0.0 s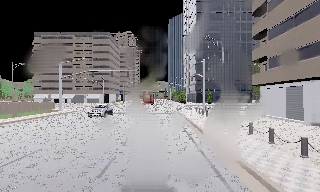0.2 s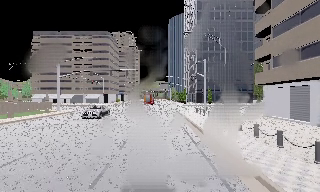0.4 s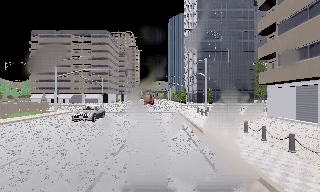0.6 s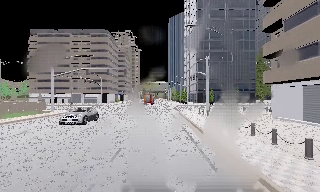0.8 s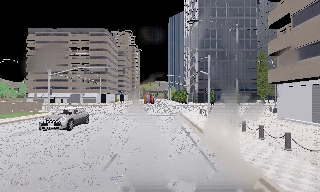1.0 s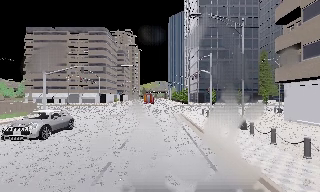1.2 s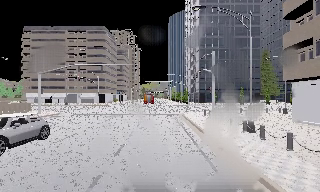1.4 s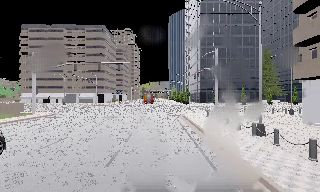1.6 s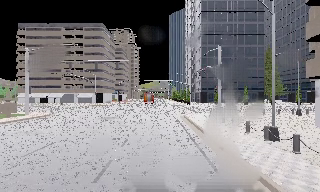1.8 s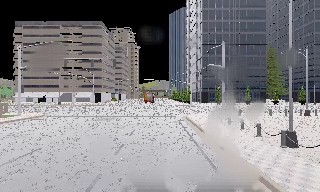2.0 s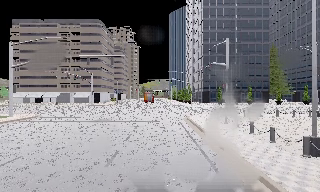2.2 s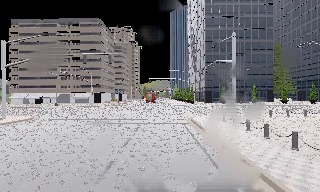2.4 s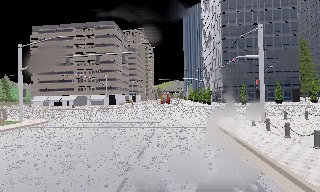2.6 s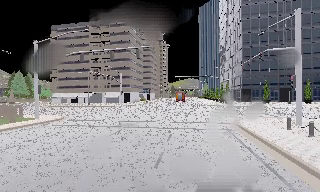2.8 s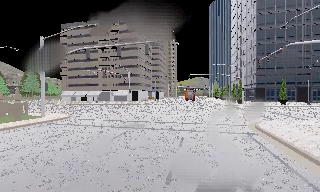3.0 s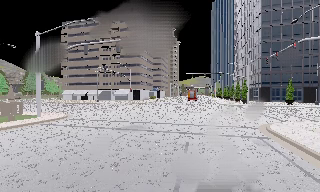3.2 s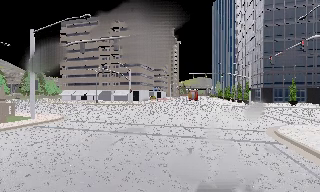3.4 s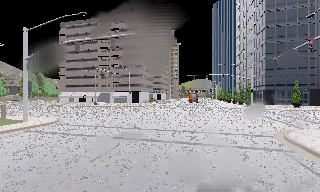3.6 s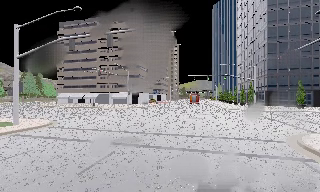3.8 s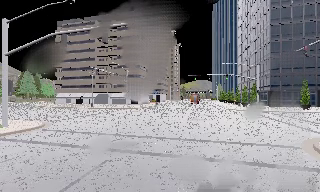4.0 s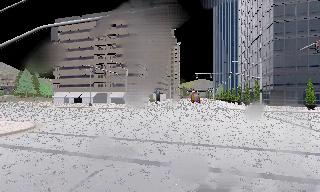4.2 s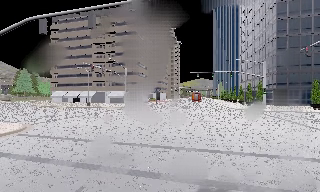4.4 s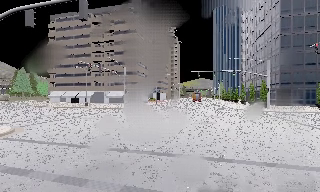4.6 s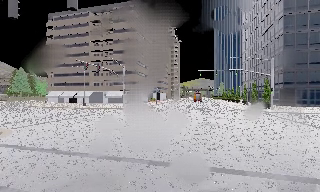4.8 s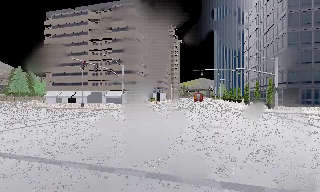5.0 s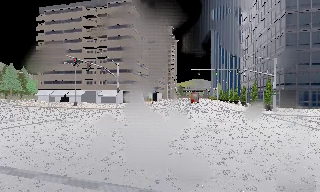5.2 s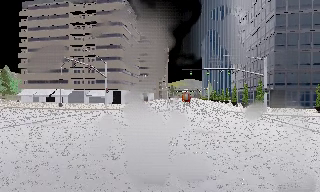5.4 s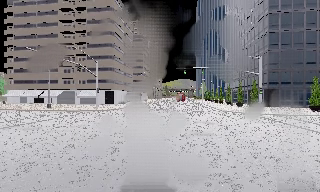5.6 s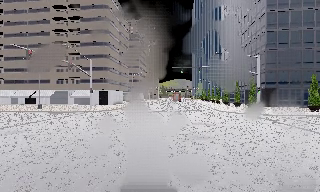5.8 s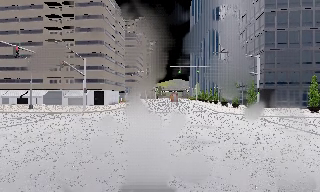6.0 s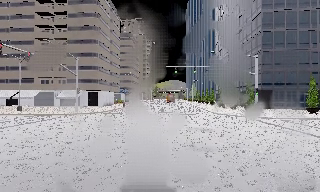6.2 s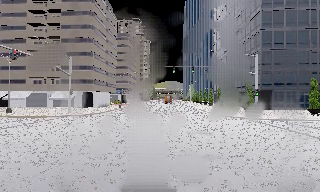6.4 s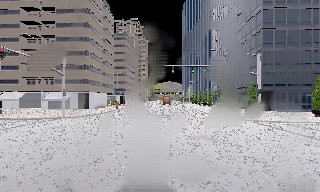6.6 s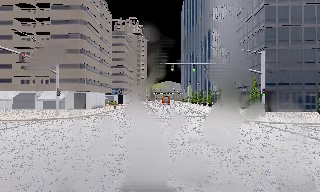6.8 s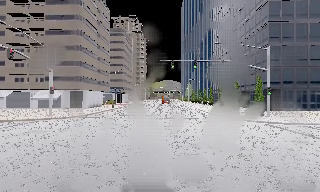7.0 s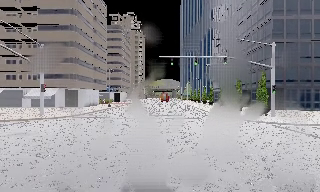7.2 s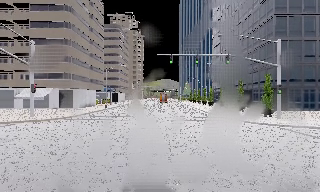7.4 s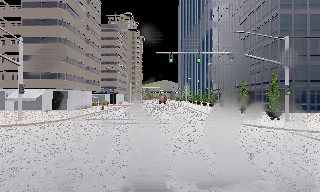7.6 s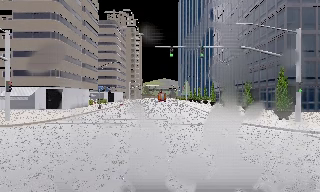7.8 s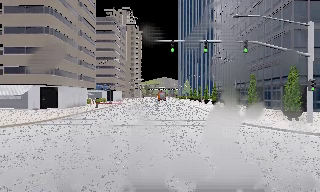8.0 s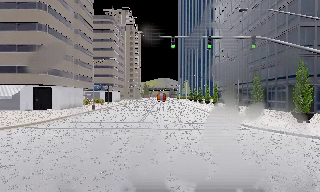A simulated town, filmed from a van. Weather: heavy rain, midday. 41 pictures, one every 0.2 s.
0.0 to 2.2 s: The camera travels forward, about 9 m, so what stands in front looms larger. It gains speed.
2.2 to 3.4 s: The scene slides to the right, as the camera pans about 15 degrees to its left. It travels forward, about 6 m, so what stands in front looms larger. It loses speed.
3.4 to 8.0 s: The camera swings to its right by about 15 degrees, and the scene slides to the left. It travels forward, about 20 m, so what stands in front looms larger.
The film runs forward here.
